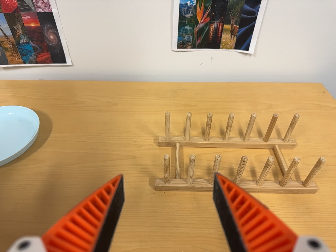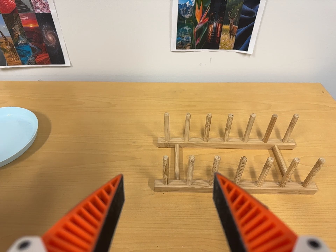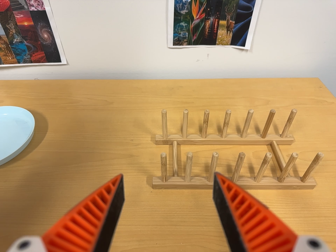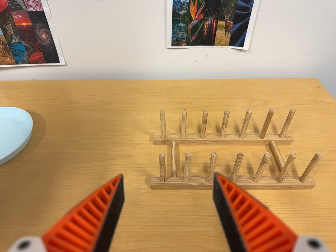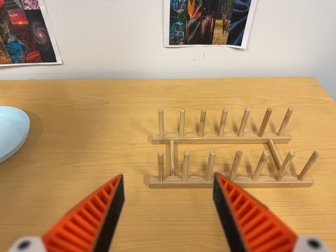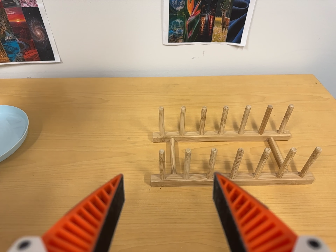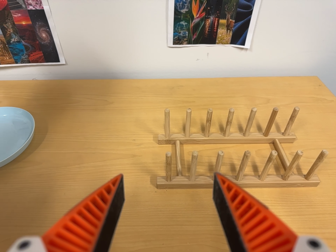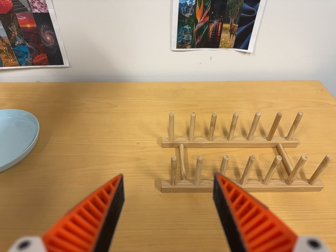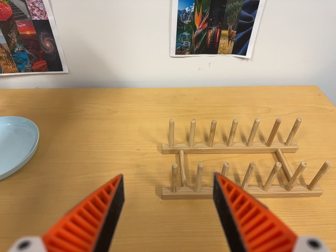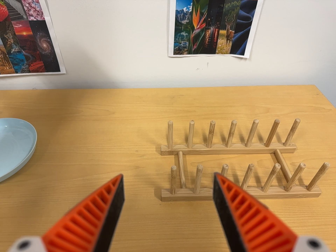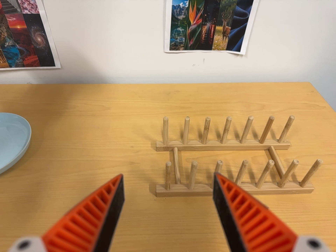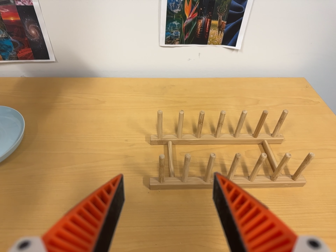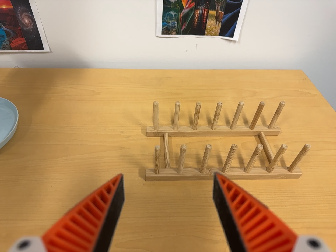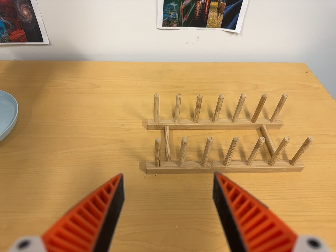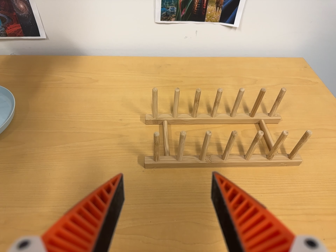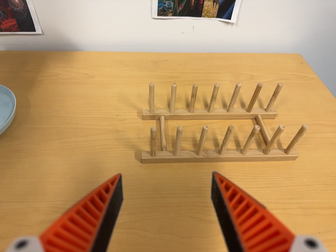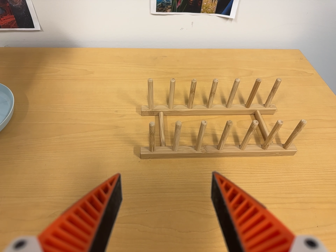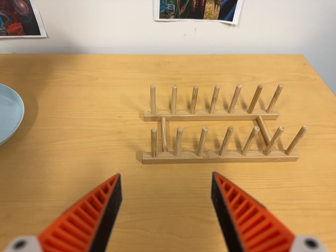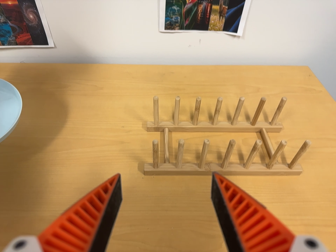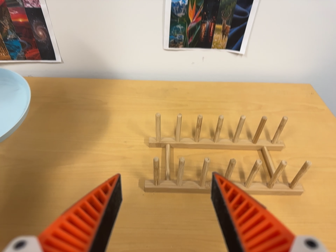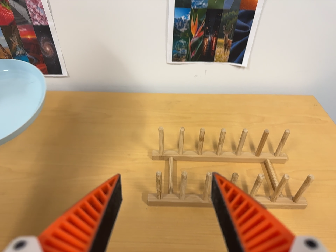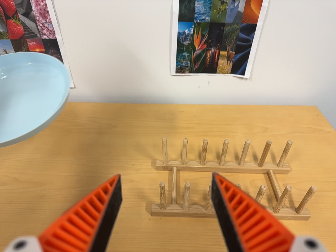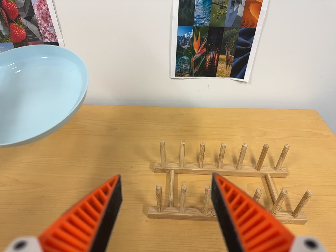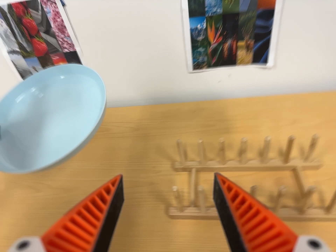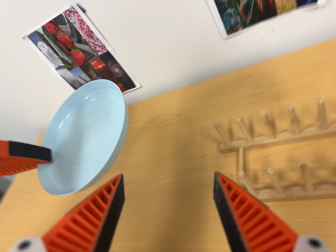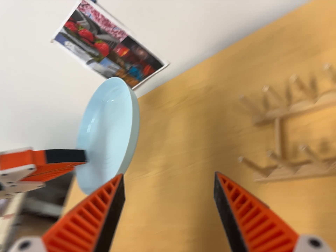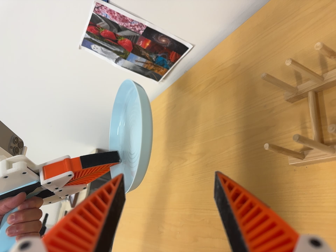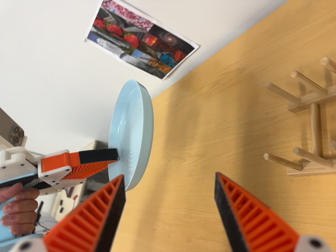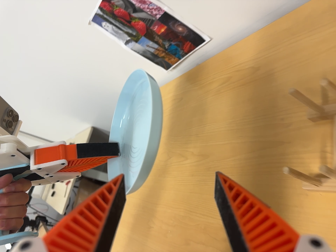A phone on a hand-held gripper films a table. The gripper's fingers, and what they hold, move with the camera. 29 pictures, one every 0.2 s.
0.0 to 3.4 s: The camera shifts only a little, or ends up much as it began.
3.4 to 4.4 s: The camera's aim tips toward the top of its view by about 10 degrees, and the scene shifts downward.
4.4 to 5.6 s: The camera pans to its left by about 50 degrees. It travels to its right, toward the top of its view and forward, about 24 cm. Its aim tips toward the bottom of its view by about 25 degrees. It rolls about its line of sight by about 25 degrees, and the scene rotates counterclockwise.
The film runs forward here.
